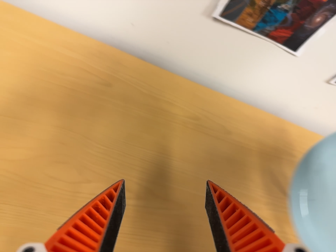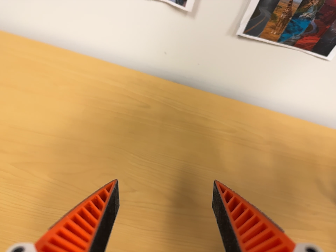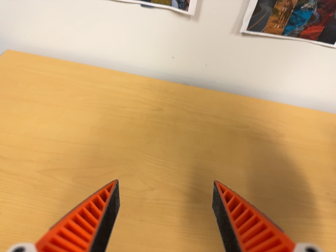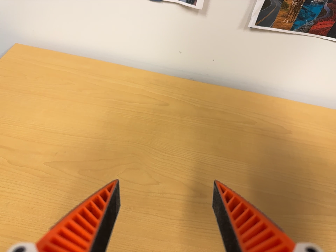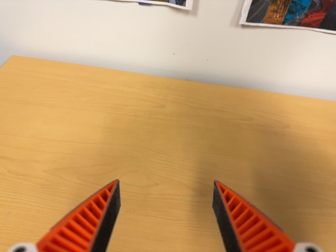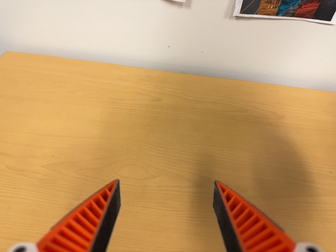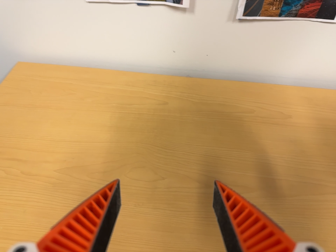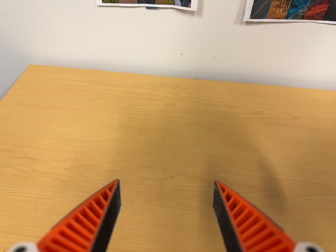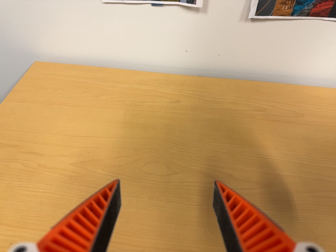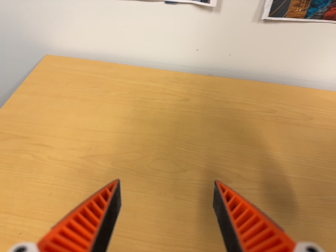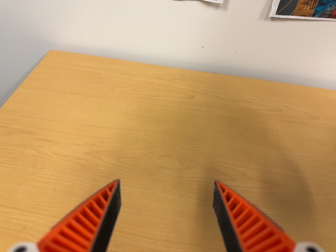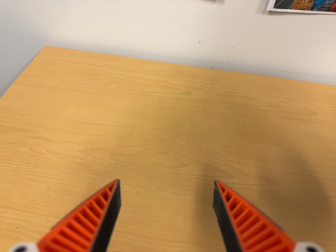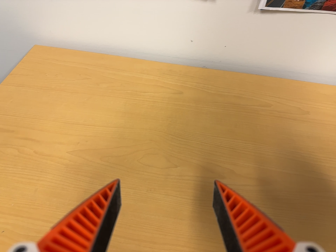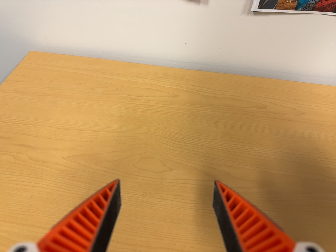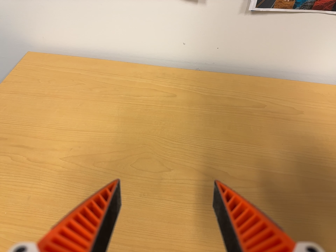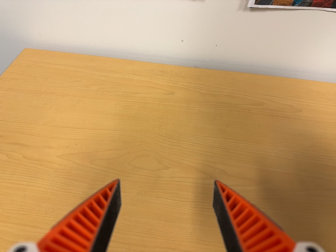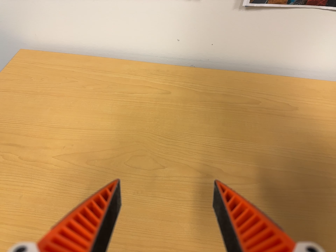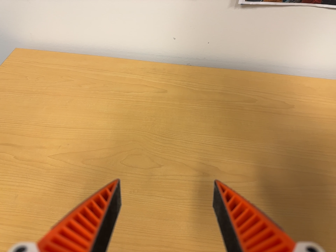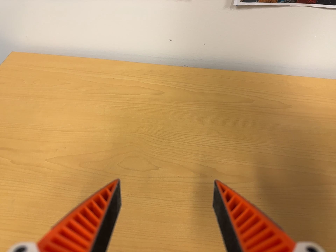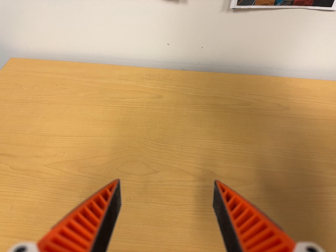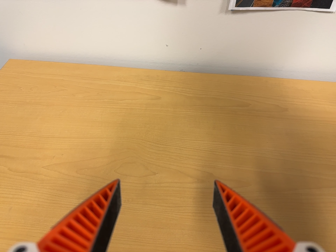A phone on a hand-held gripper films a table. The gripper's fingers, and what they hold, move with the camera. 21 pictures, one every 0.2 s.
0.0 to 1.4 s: The scene slides to the right, as the camera pans about 20 degrees to its left. It travels backward and toward the bottom of its view, about 10 cm, so what stands in front gets smaller. Its aim tips toward the top of its view by about 10 degrees. It rolls about its line of sight by about 15 degrees, and the scene rotates counterclockwise.
1.4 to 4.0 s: The camera shifts only a little, or ends up much as it began.
The film runs forward here.
